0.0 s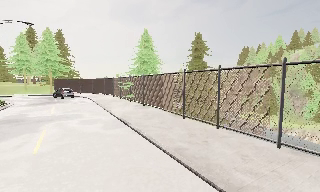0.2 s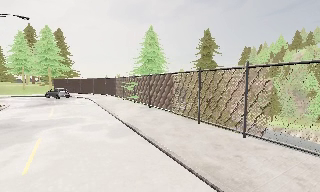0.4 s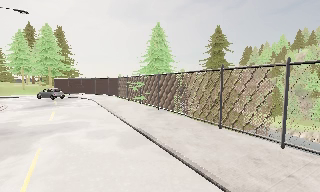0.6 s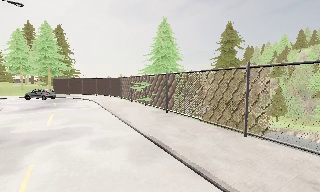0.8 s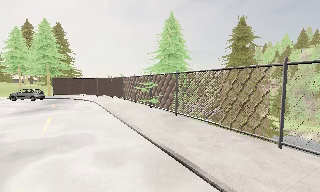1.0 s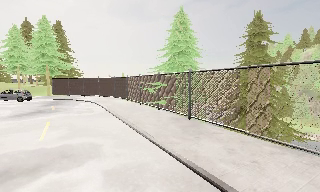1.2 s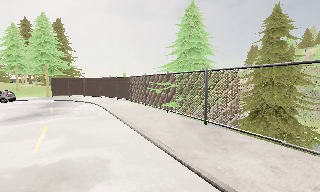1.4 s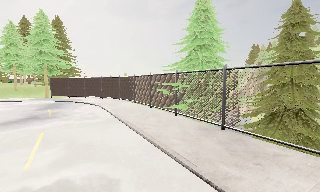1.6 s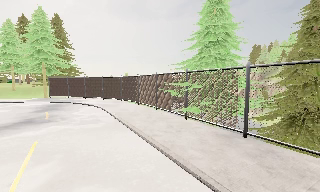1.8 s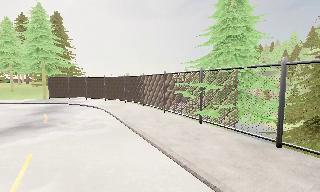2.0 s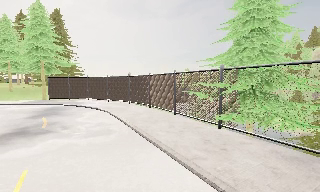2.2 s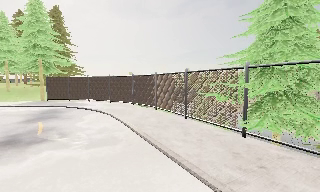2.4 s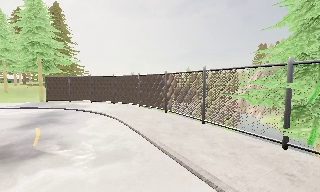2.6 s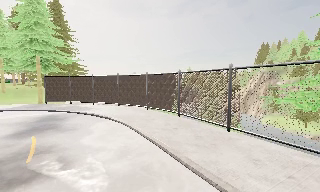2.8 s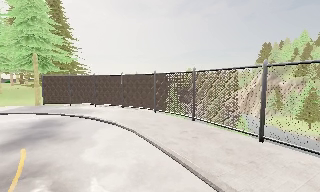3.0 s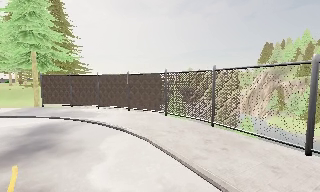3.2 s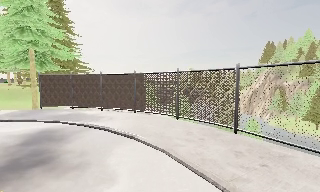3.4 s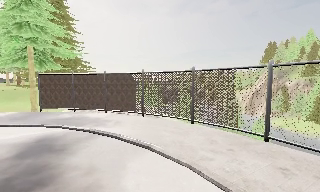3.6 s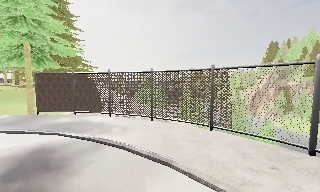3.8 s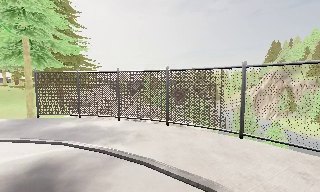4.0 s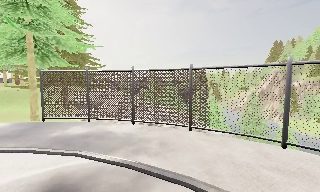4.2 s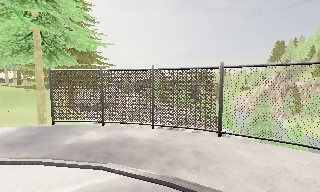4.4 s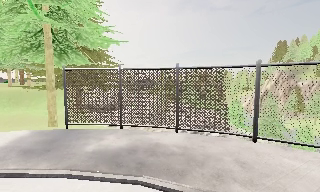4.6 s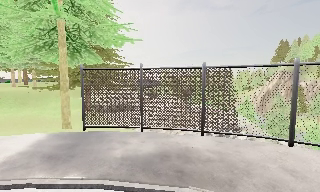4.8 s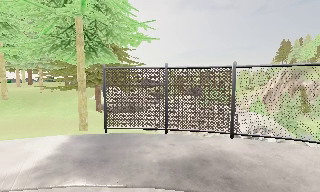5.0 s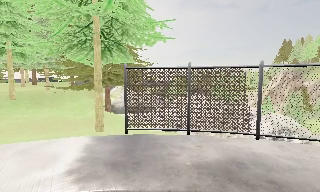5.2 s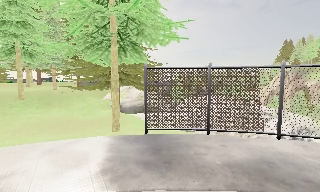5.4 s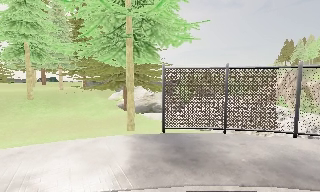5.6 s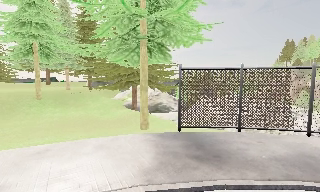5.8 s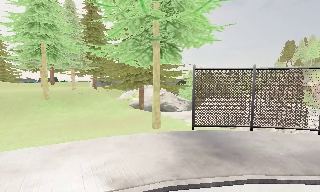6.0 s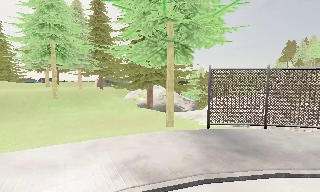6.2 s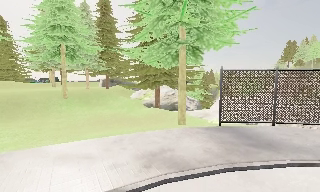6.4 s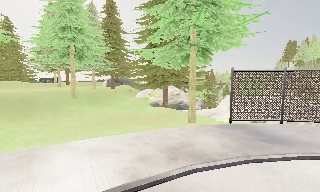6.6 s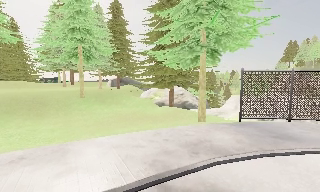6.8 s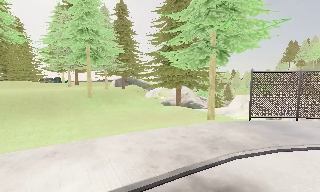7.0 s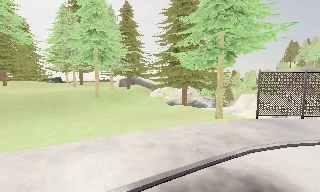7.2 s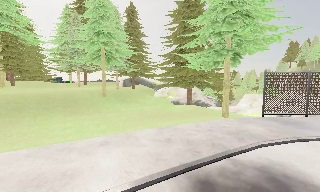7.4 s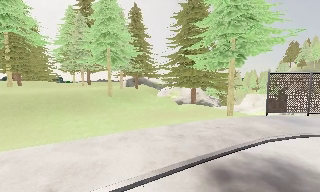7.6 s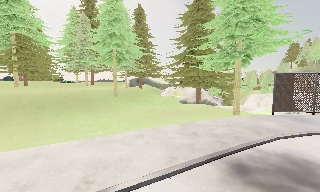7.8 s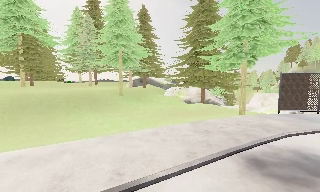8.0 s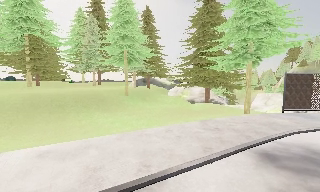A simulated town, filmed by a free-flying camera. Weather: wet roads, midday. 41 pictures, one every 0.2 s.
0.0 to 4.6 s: The camera travels forward and to its left, about 30 m, so what stands in front looms larger.
4.6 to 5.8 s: The camera travels to its left, about 5 m, so close, fixed things drift to the right.
5.8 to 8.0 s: The camera travels to its left and backward, about 9 m, so close, fixed things drift to the right.
The film runs forward here.
